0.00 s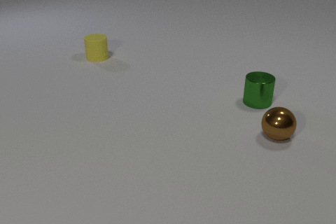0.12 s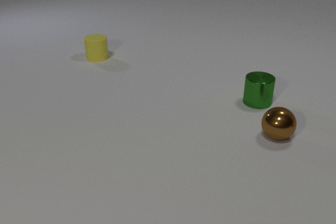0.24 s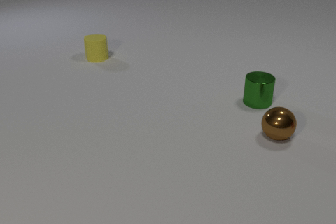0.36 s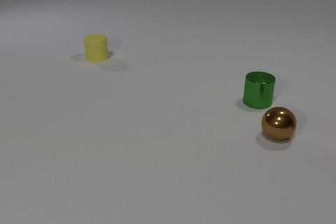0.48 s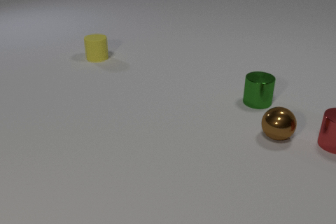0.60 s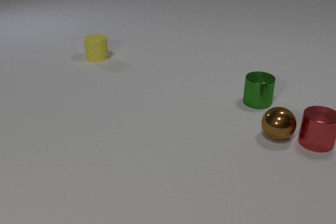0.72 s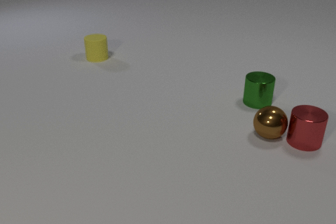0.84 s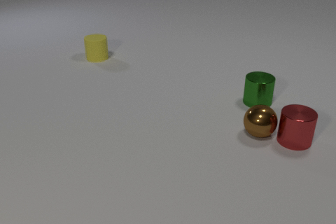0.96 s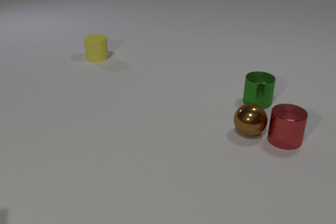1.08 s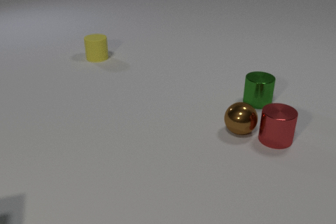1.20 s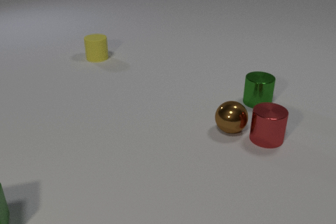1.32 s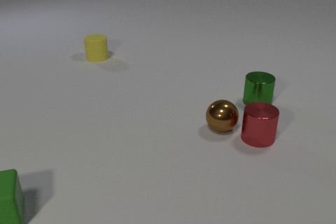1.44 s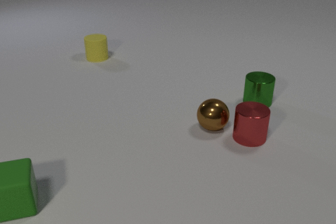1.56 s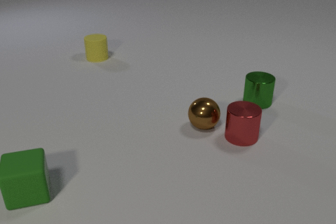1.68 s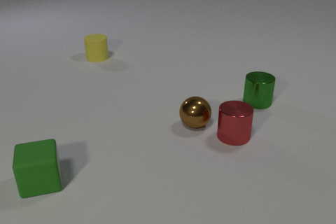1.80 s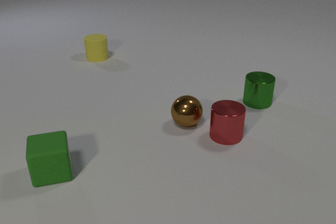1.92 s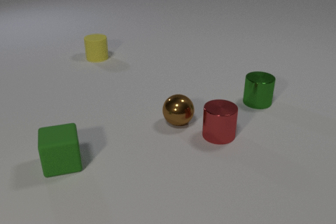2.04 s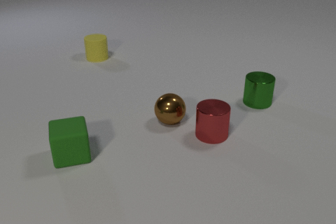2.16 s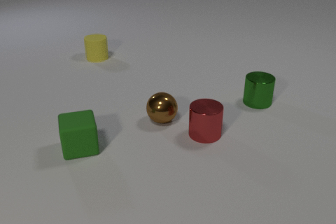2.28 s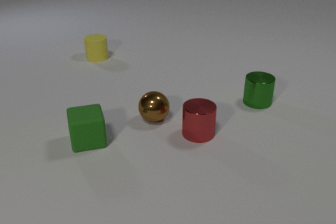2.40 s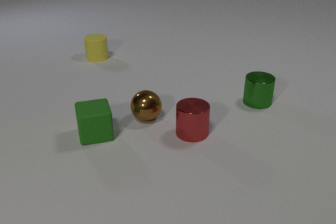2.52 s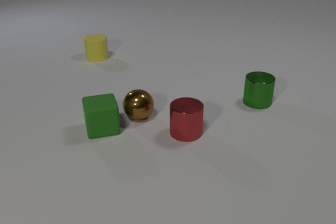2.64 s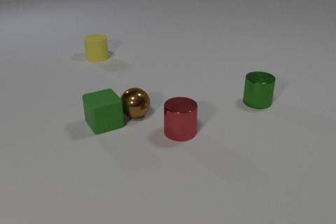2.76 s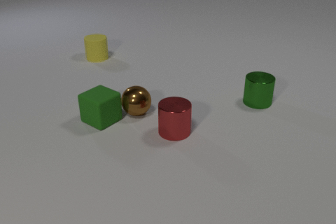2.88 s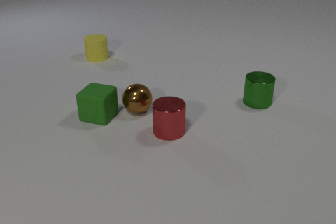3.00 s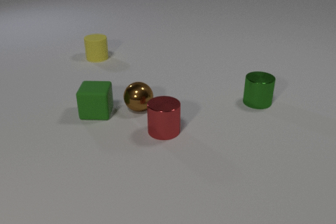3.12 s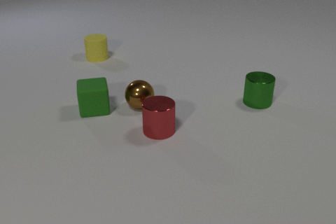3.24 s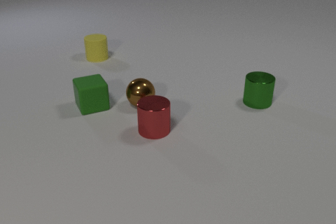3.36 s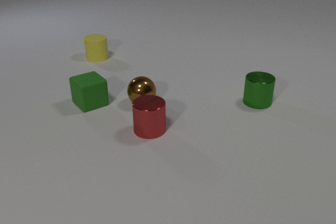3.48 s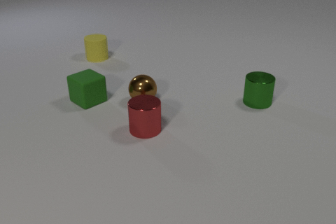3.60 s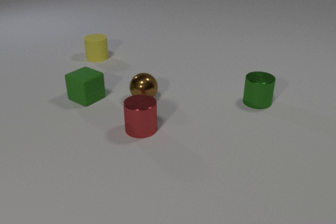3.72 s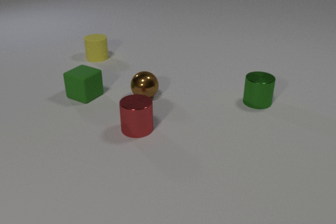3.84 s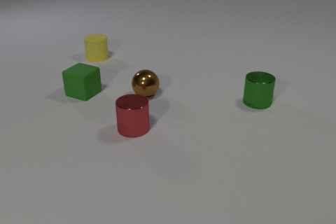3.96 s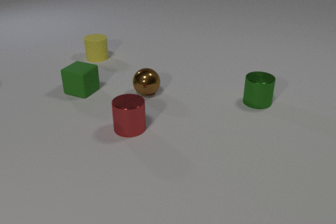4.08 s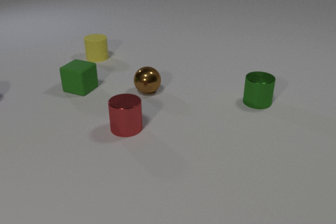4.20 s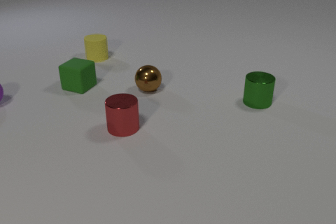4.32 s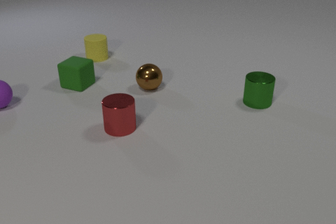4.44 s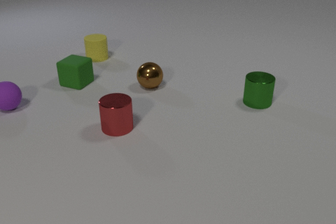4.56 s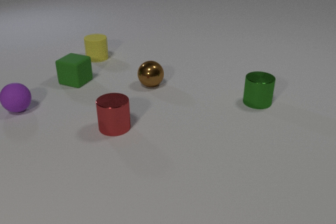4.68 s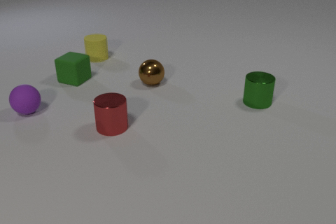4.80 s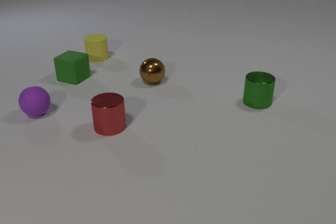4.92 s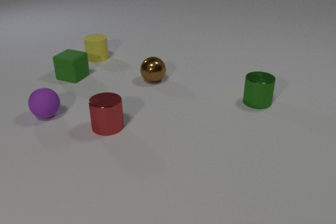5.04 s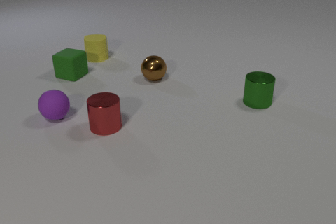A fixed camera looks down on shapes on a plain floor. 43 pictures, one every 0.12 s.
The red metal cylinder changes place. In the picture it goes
to the left.
The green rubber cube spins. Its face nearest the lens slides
to the right.
0.00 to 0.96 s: The red metal cylinder comes in at the right edge, slides to the left. The brown metal sphere rolls to the left. The red metal cylinder and the brown metal sphere collide.
0.96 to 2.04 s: The red metal cylinder slides to the left. The brown metal sphere rolls to the left. The green rubber cube comes in at the left edge, slides away from the camera and to the right.
2.04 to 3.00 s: The red metal cylinder slides to the left. The brown metal sphere rolls to the left and away from the camera. The green rubber cube slides away from the camera, spins so that its near face slides to the right, counterclockwise seen from above. The brown metal sphere and the green rubber cube collide.
3.00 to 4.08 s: The red metal cylinder slides to the left. The brown metal sphere rolls away from the camera. The green rubber cube slides away from the camera, spins counterclockwise seen from above by about 75 degrees, its near face sliding to the right.
4.08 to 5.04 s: The red metal cylinder slides to the left. The brown metal sphere rolls away from the camera. The green rubber cube slides away from the camera. The purple rubber sphere comes in at the left edge, rolls to the right and toward the camera.
What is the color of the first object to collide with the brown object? red.
What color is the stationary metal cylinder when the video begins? green.
What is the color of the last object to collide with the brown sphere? green.
